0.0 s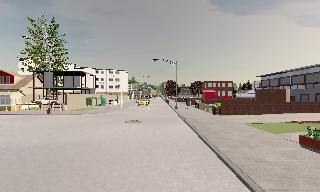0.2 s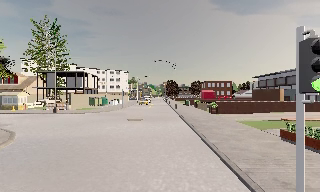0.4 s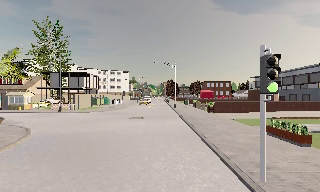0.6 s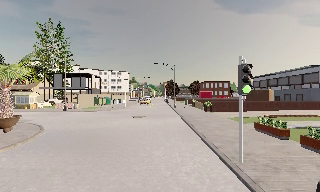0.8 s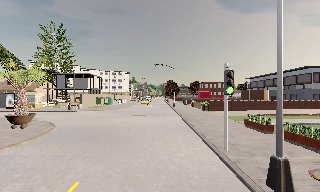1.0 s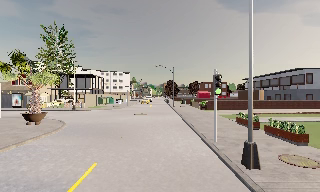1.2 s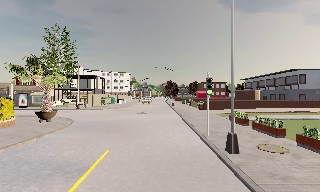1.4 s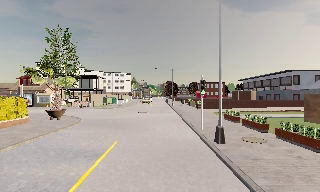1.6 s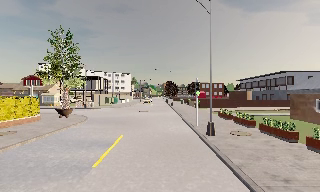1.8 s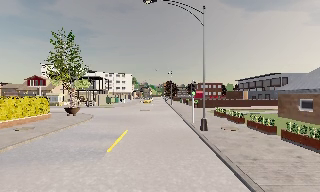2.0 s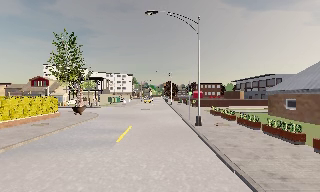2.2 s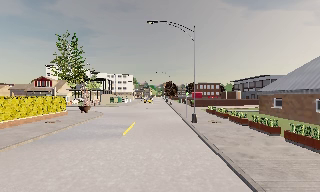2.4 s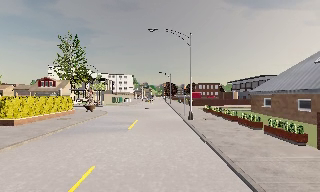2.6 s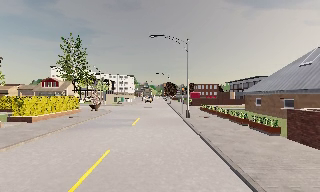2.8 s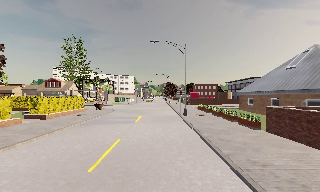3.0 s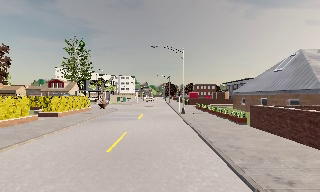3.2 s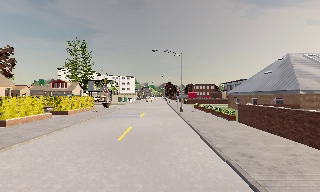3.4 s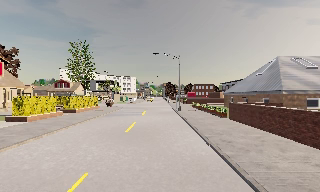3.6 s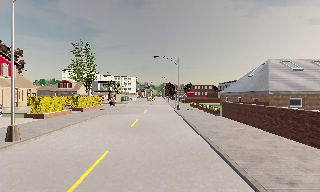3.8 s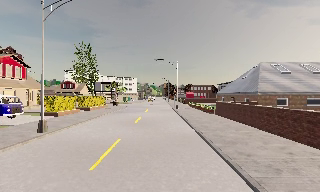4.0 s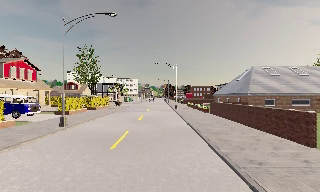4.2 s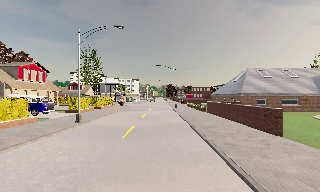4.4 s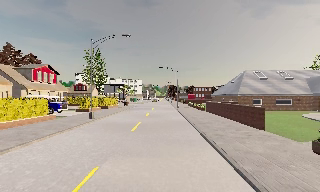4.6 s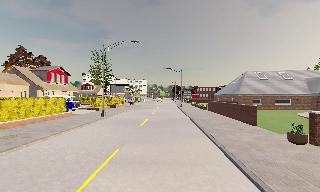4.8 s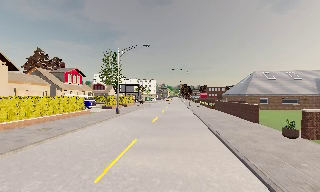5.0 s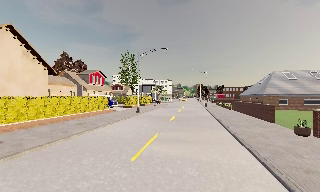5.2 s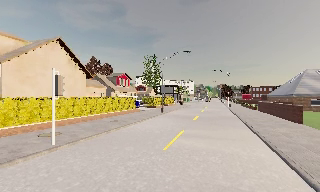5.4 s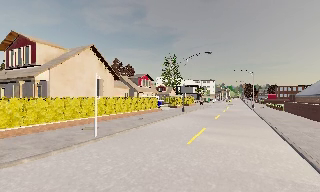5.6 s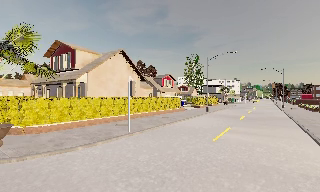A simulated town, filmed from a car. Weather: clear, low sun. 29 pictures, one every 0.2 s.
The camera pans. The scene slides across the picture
to the right.
The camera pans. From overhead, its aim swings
counterclockwise.
0.0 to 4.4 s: The camera travels backward, about 30 m, so what stands in front gets smaller. It gains speed.
4.4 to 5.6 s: The scene slides to the right, as the camera pans about 35 degrees to its left. It travels backward, about 7 m.
The film runs backward here.
